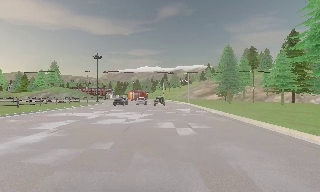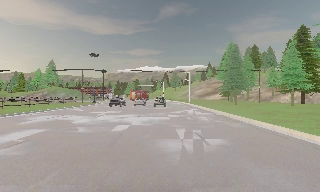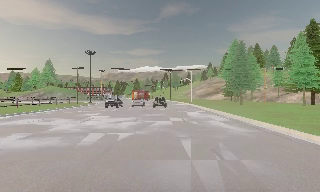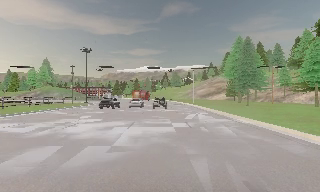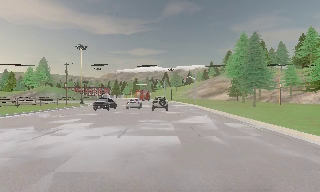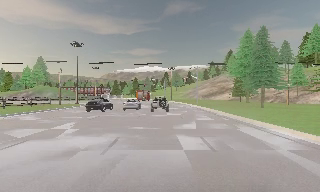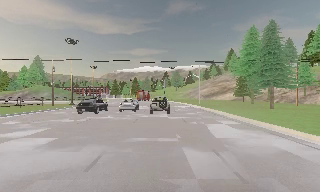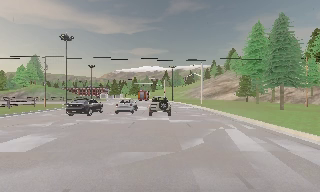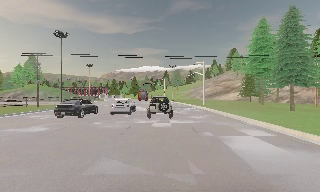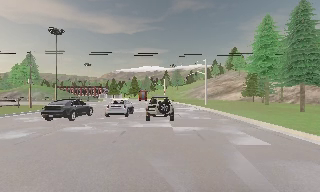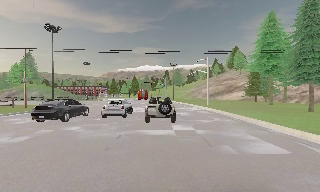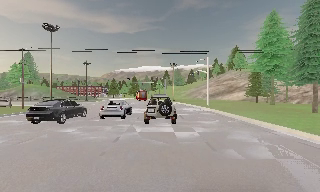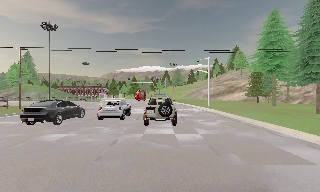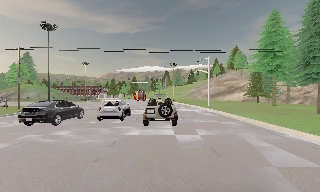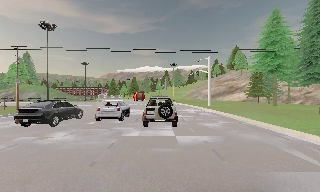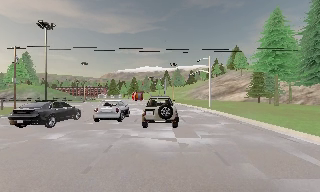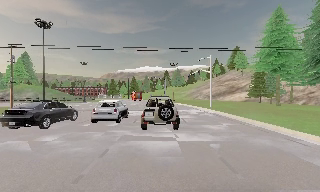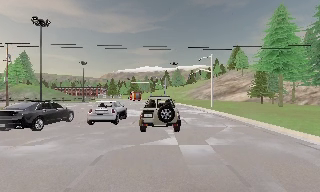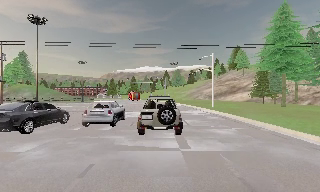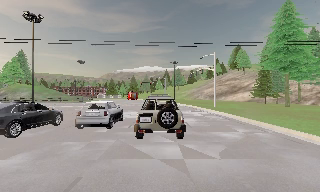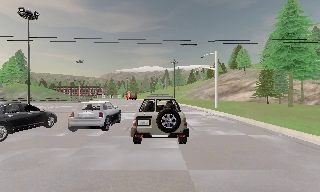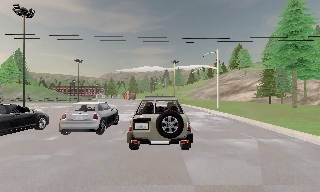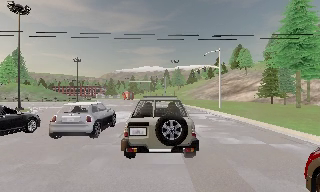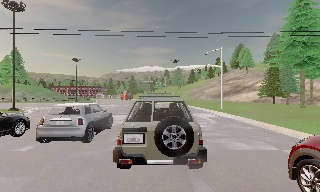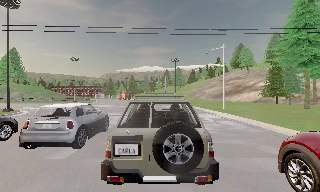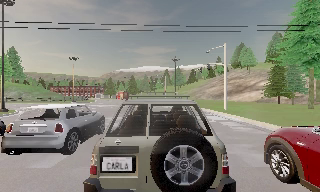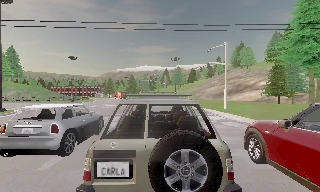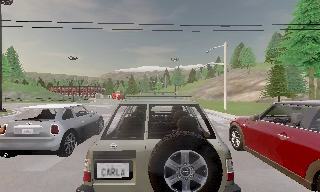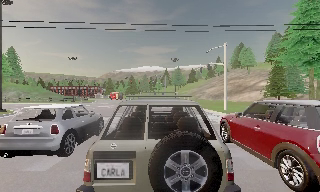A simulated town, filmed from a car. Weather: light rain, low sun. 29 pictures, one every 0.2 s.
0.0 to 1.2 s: The camera travels forward, about 12 m, so what stands in front looms larger.
1.2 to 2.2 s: The camera travels forward, about 6 m, so what stands in front looms larger. It loses speed.
2.2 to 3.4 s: The camera travels forward, about 2 m, so what stands in front looms larger. It gains speed.
3.4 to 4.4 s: The camera travels forward, about 3.5 m, so what stands in front looms larger.
4.4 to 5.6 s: The camera travels forward, about 2 m, so what stands in front looms larger. It loses speed.
The film runs forward here.
